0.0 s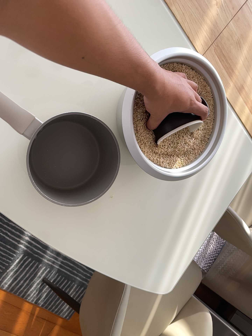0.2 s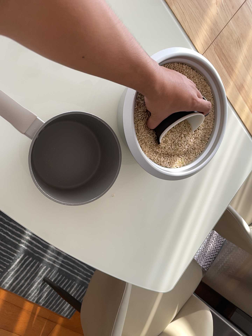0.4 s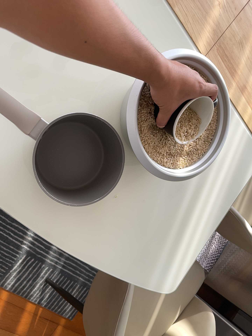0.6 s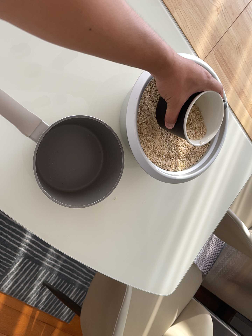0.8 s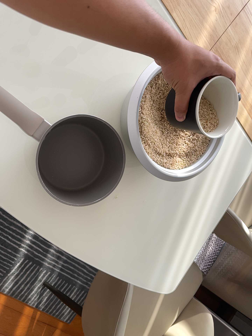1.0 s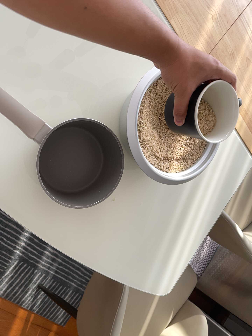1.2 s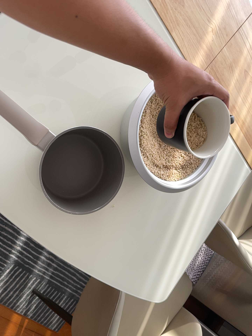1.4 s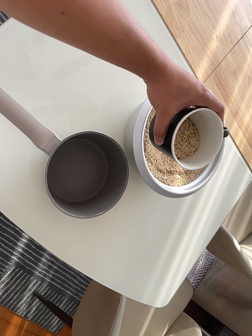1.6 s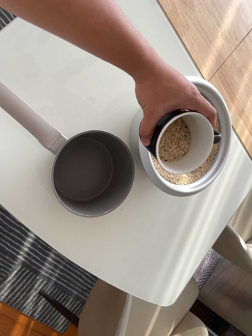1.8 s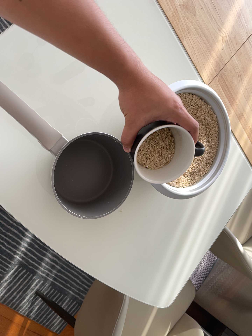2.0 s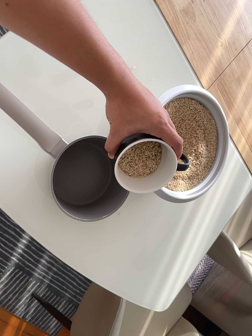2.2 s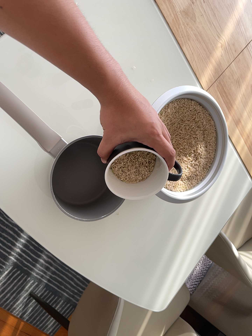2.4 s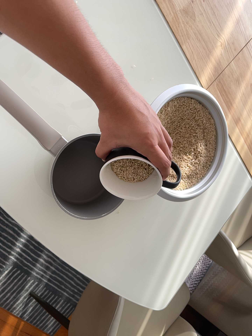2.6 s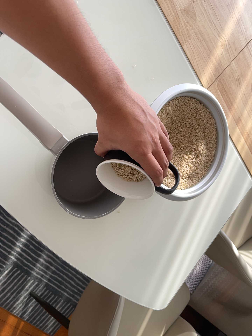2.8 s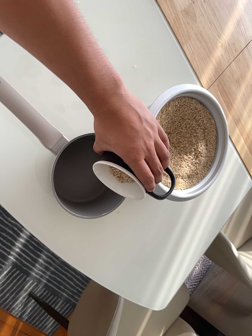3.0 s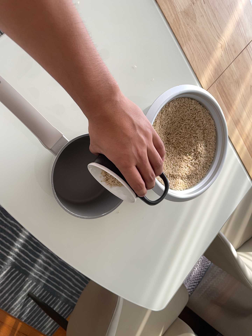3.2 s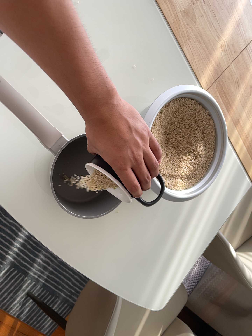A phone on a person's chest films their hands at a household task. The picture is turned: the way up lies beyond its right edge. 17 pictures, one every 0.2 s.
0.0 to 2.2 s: The camera travels to its left, about 7 cm.
2.2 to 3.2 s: The camera keeps its place and its aim.
The film runs forward here.
